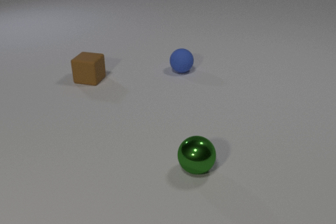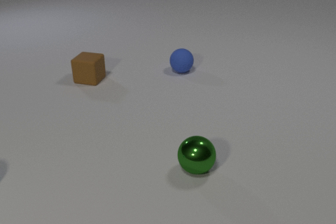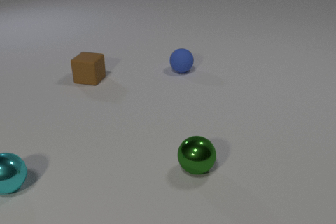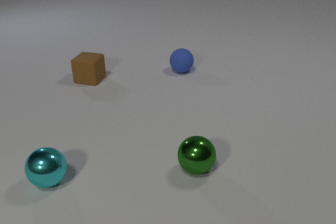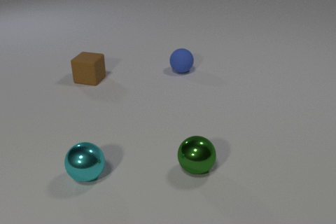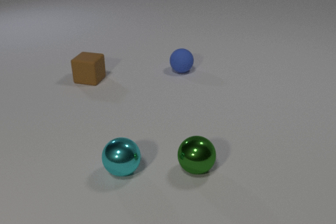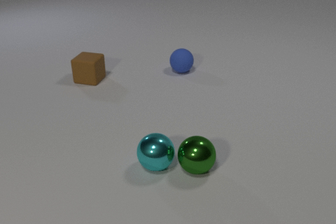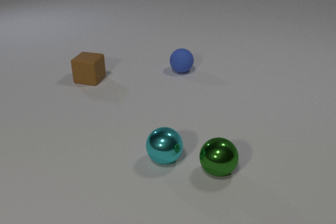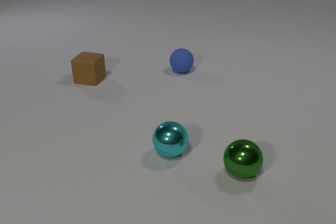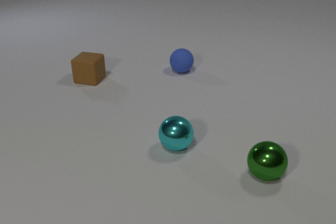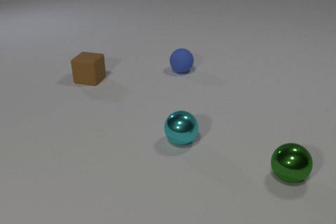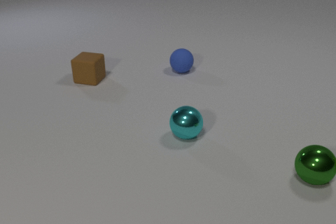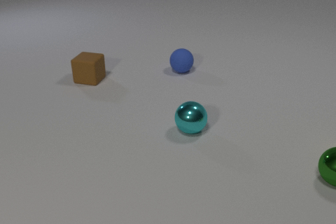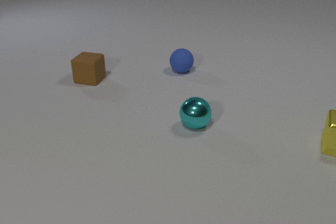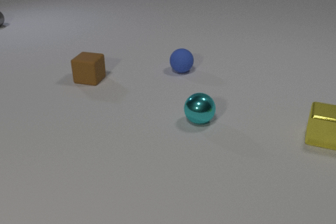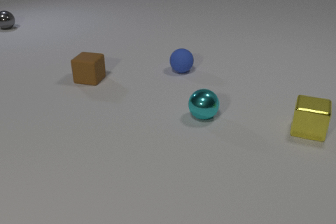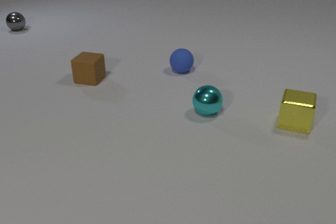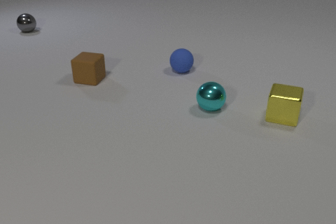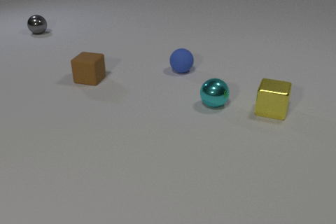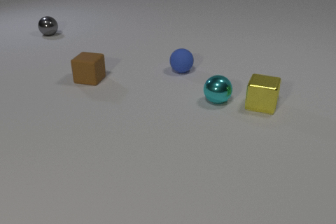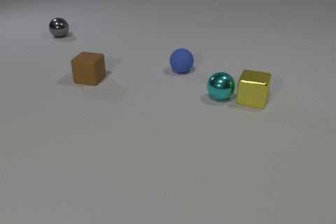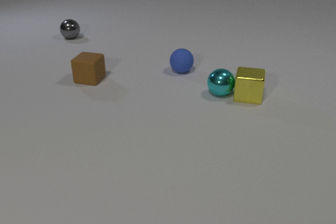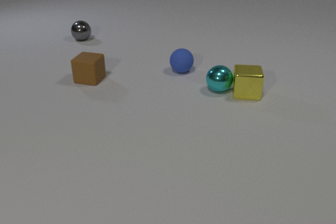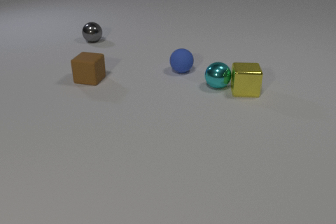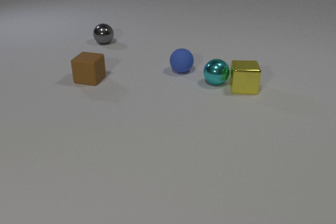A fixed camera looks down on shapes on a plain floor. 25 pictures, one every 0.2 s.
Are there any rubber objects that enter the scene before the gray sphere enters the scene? no.
Are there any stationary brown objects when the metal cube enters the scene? yes.
What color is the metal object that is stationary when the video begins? green.
0.0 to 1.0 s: The cyan metal sphere comes in at the left edge, rolls to the right.
1.0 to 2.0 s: The cyan metal sphere rolls to the right and away from the camera. The green metal sphere rolls to the right. The cyan metal sphere and the green metal sphere collide.
2.0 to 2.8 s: The cyan metal sphere rolls away from the camera and to the right. The green metal sphere rolls to the right, leaves at the right edge. The yellow metal cube comes in at the right edge, slides to the left and away from the camera. The gray metal sphere comes in at the left edge, rolls toward the camera and to the right.
2.8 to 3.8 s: The cyan metal sphere rolls away from the camera and to the right. The yellow metal cube slides to the left and away from the camera. The gray metal sphere rolls to the right and toward the camera.
3.8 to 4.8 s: The cyan metal sphere rolls away from the camera. The yellow metal cube slides away from the camera and to the left. The gray metal sphere rolls to the right and toward the camera. The cyan metal sphere and the yellow metal cube collide.
